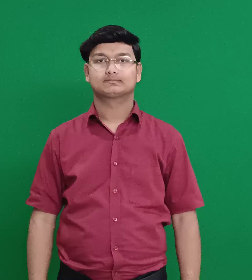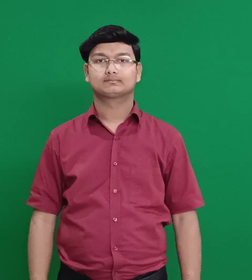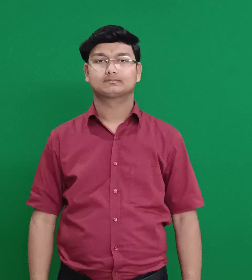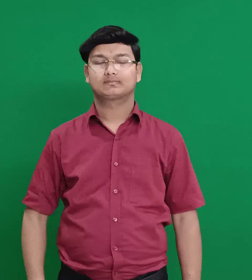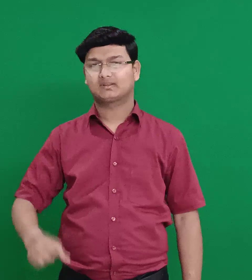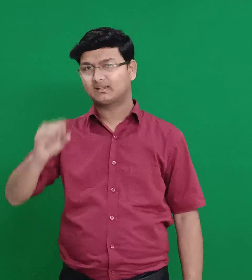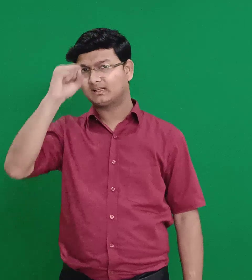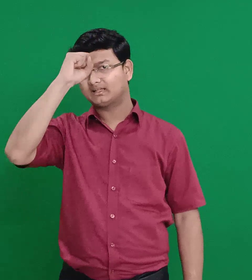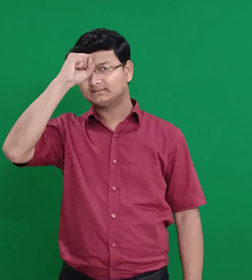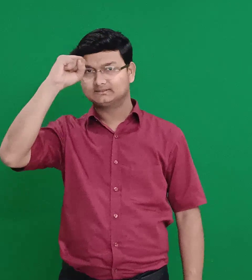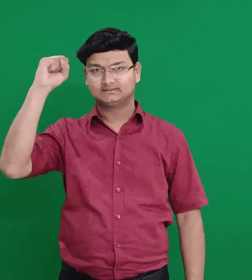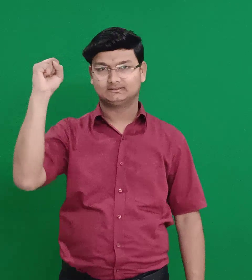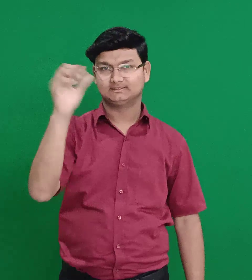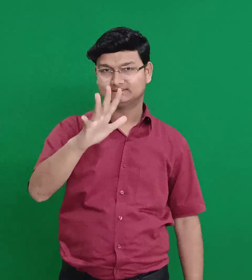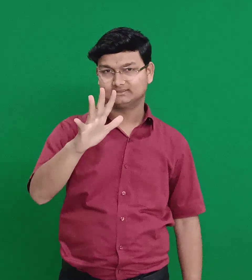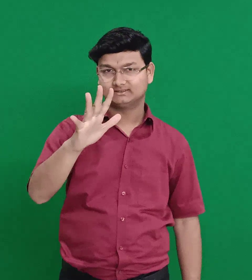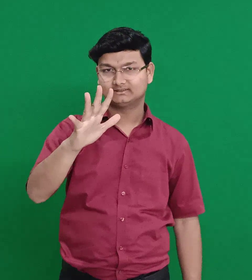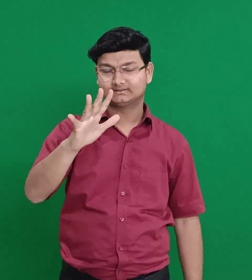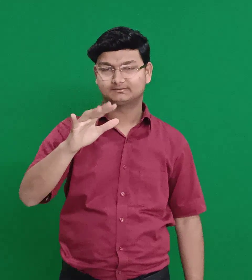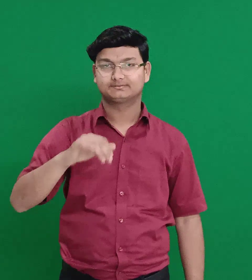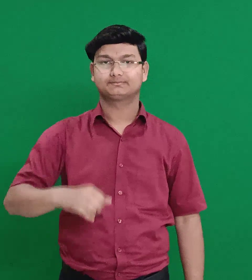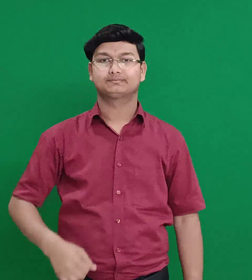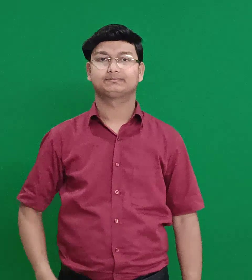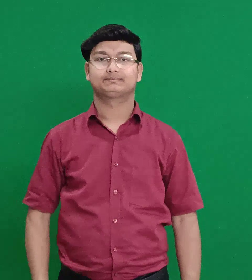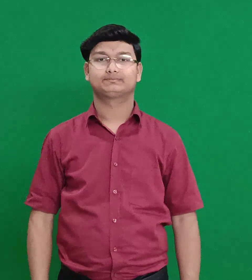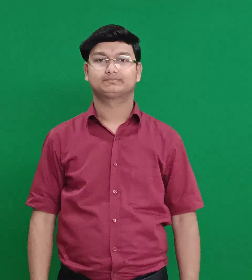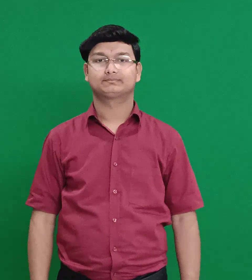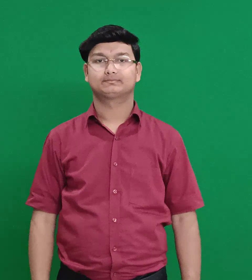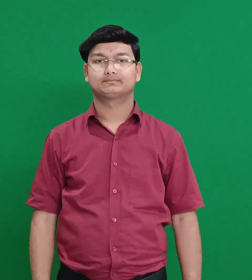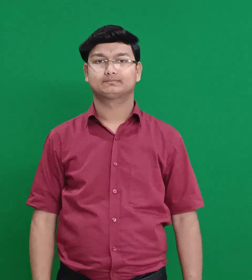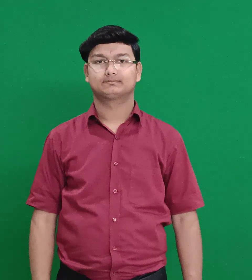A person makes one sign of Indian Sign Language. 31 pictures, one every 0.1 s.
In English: curse
